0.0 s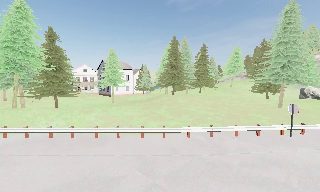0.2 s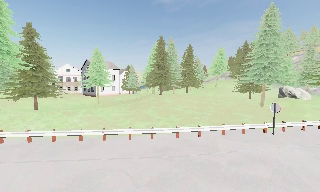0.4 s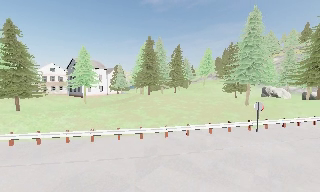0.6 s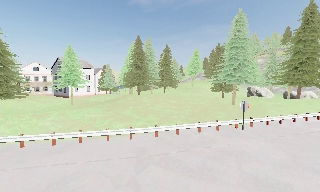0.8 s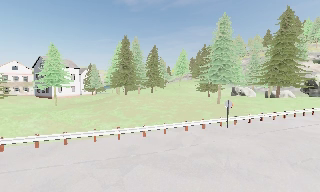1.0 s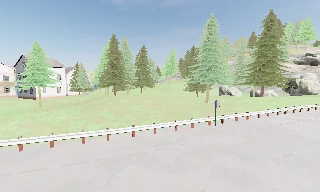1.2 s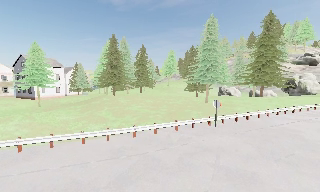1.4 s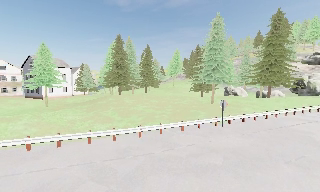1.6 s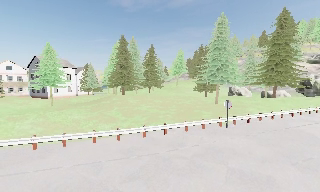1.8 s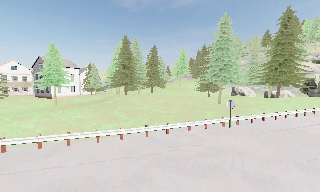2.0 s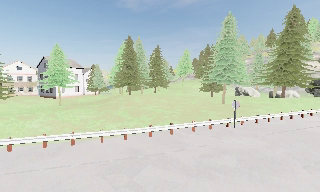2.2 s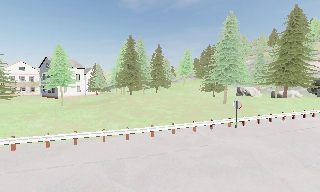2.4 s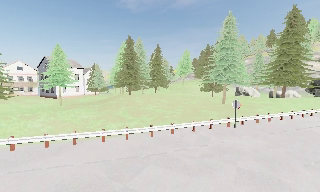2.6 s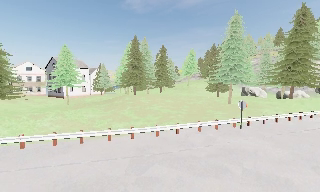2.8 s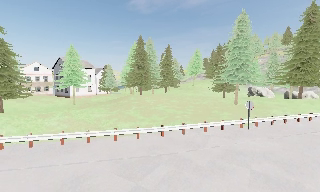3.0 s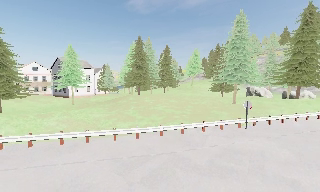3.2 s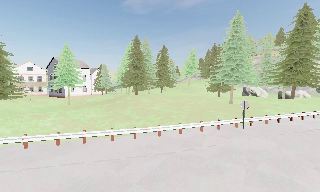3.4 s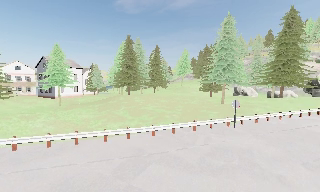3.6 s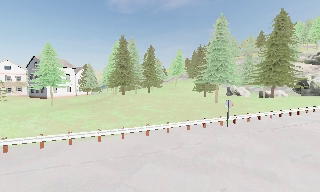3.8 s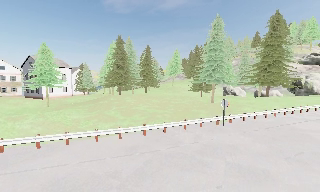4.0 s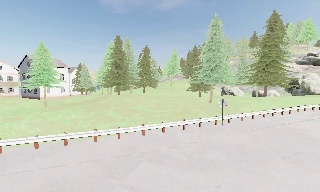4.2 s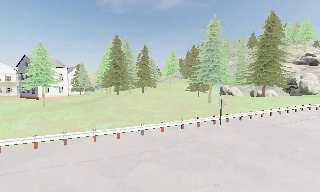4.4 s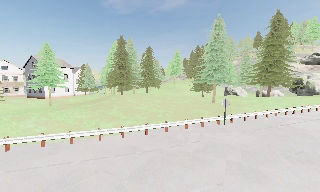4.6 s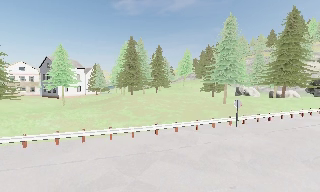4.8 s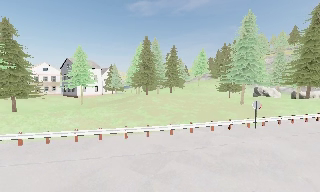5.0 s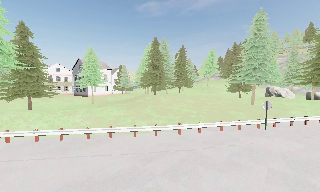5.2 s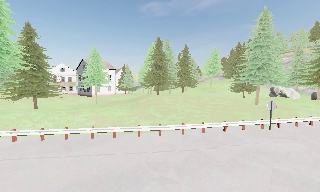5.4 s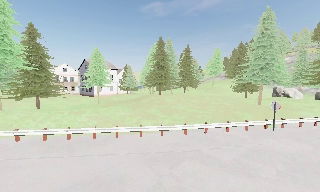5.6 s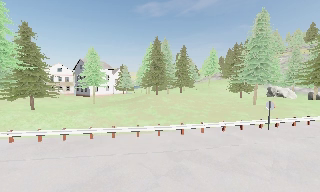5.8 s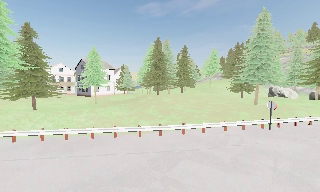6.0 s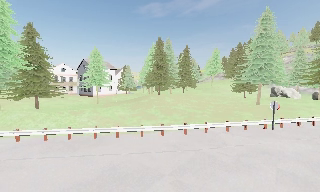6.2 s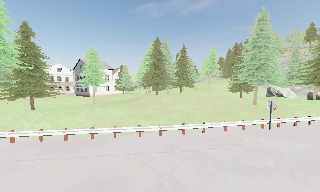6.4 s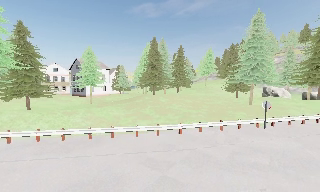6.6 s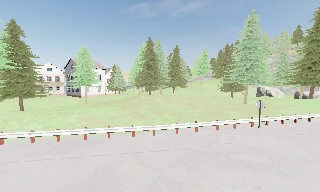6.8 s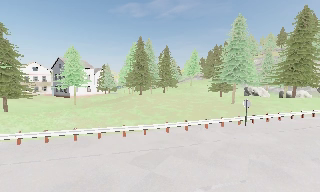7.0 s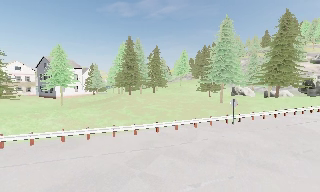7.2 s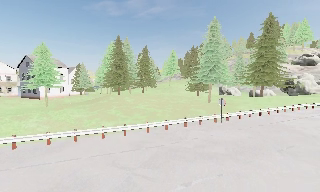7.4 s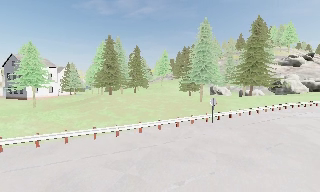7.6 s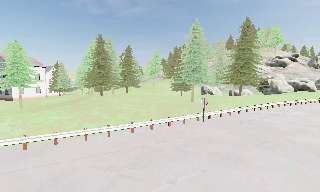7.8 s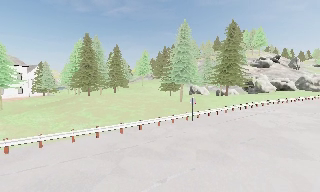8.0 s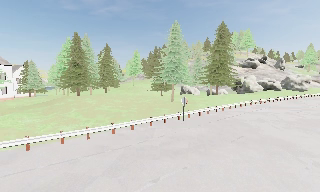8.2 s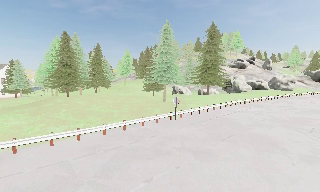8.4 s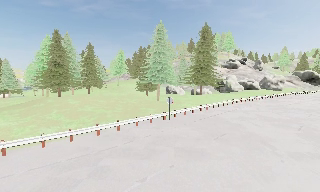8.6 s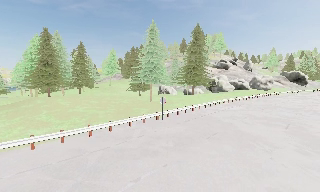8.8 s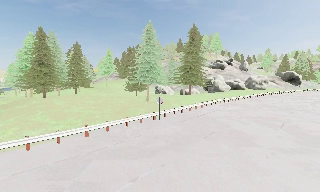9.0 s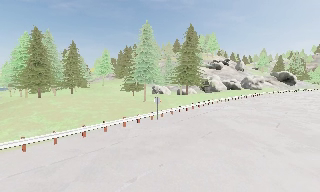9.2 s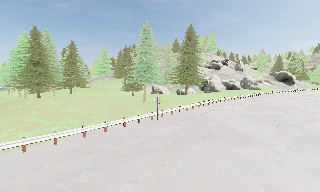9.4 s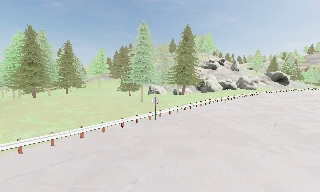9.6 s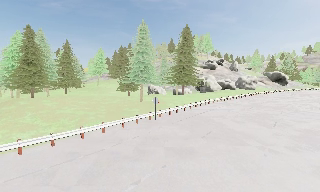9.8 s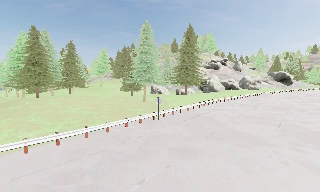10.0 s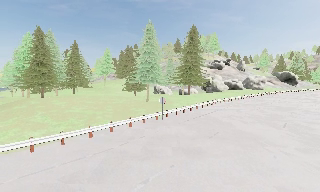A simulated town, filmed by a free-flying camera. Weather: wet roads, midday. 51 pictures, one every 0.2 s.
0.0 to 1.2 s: The camera swings to its right by about 20 degrees, and the scene slides to the left.
1.2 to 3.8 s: The camera shifts only a little, or ends up much as it began.
3.8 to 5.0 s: The camera swings to its left by about 10 degrees, and the scene slides to the right.
5.0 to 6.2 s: The camera shifts only a little, or ends up much as it began.
6.2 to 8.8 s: The camera swings to its right by about 35 degrees, and the scene slides to the left. It travels backward, about 0.5 m.
8.8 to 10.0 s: The camera travels to its left, about 0.5 m, so close, fixed things drift to the right.
The film runs forward here.
